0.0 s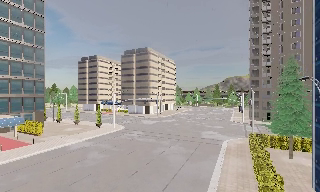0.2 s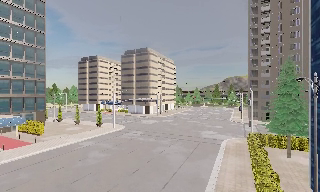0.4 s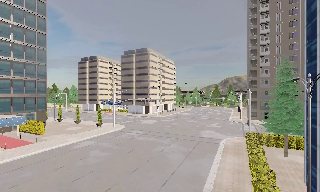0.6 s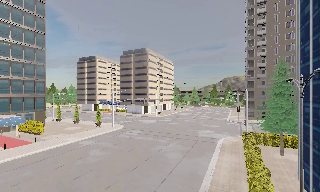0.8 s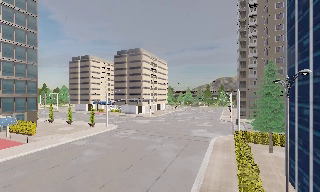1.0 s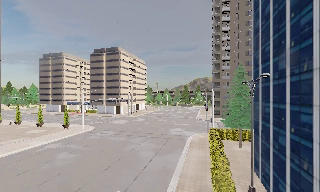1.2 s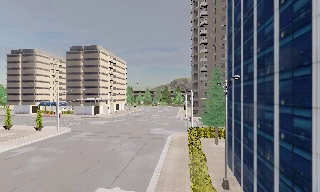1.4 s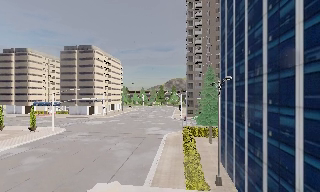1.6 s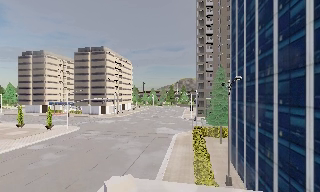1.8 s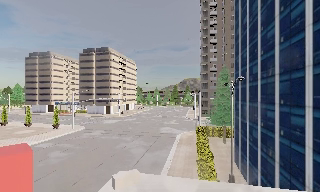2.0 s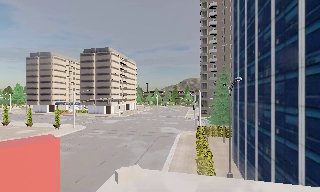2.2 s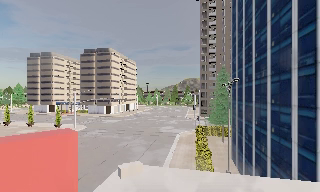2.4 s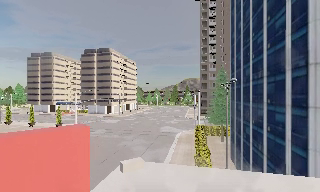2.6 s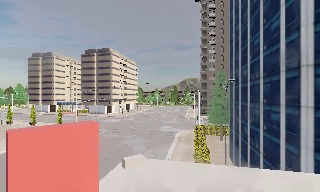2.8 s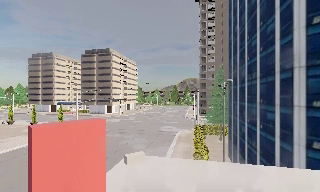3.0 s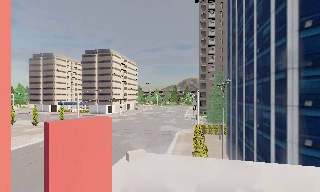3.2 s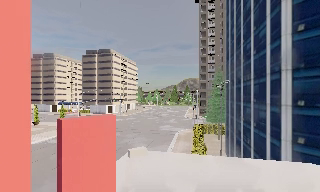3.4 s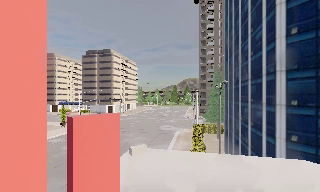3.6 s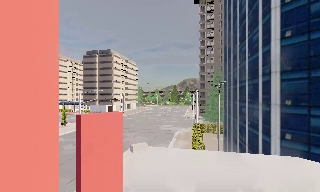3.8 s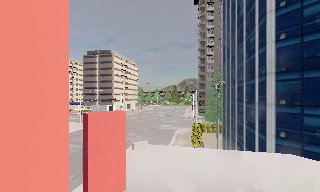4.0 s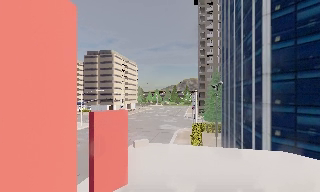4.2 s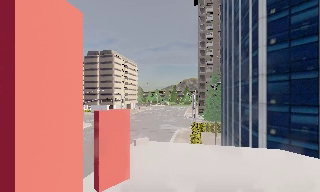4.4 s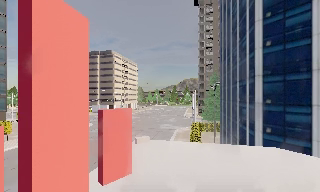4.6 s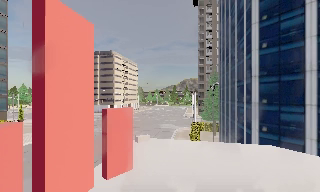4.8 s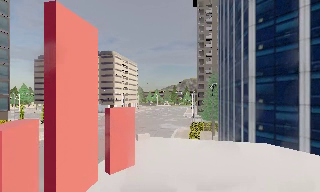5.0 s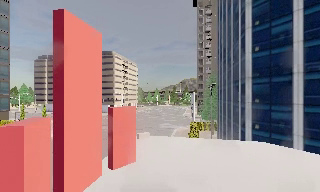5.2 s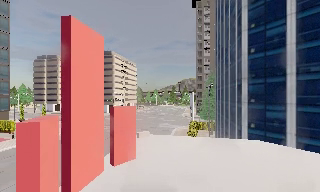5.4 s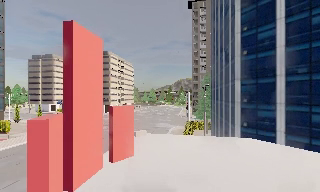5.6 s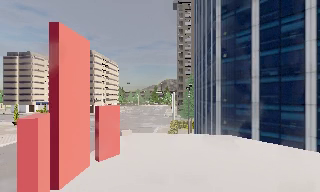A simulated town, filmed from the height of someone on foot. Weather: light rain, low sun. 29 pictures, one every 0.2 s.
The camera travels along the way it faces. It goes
backward.
0.0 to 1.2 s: The scene slides to the left, as the camera pans about 15 degrees to its right. It travels backward, about 2 m, so what stands in front gets smaller.
1.2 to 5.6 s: The camera travels backward, about 7 m, so what stands in front gets smaller.
The film runs backward here.
